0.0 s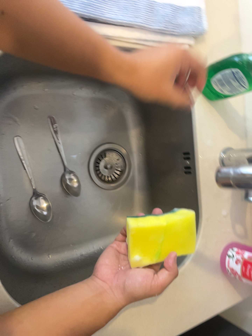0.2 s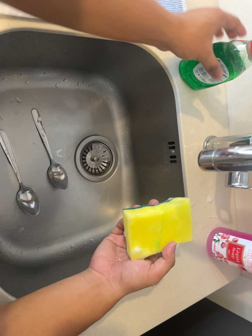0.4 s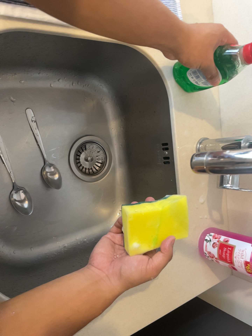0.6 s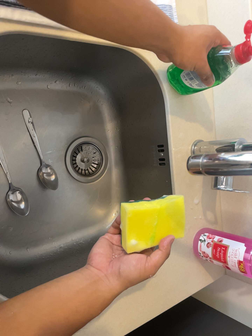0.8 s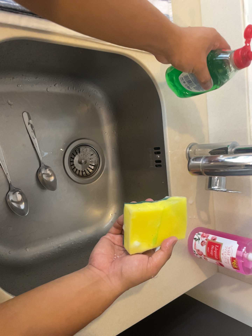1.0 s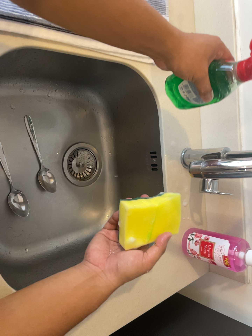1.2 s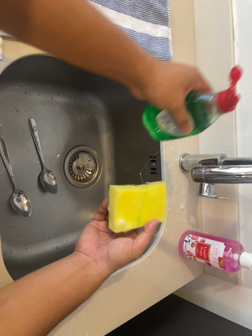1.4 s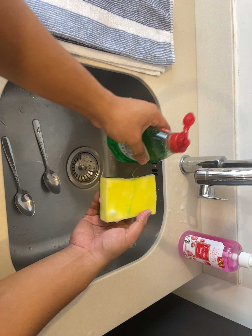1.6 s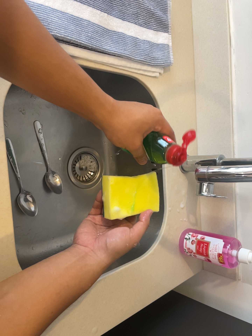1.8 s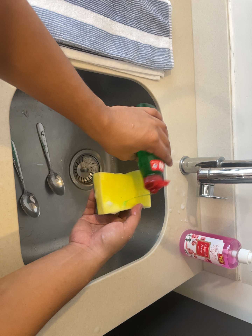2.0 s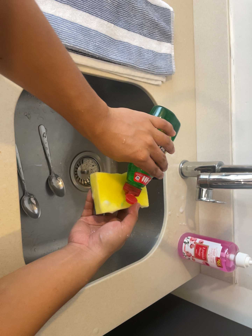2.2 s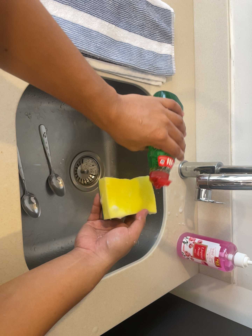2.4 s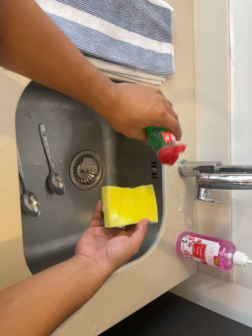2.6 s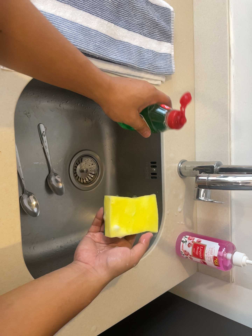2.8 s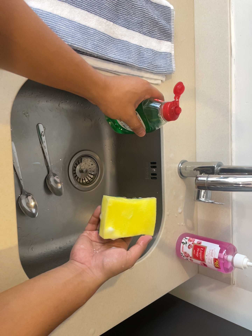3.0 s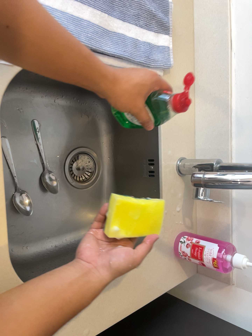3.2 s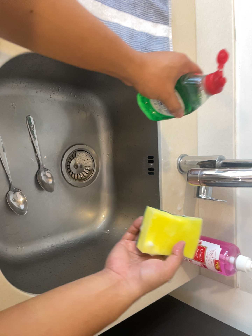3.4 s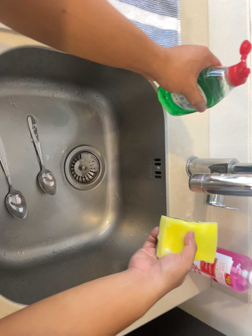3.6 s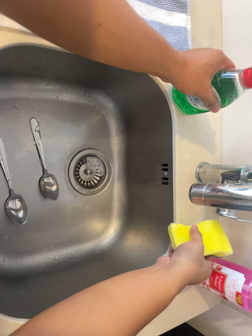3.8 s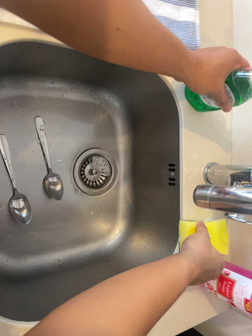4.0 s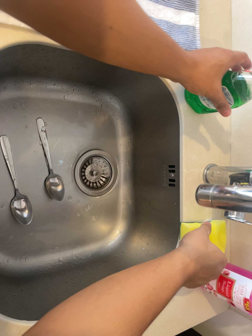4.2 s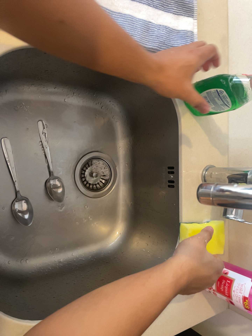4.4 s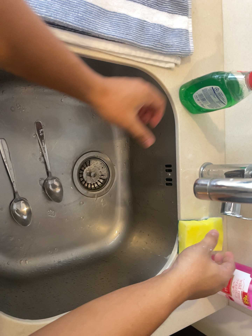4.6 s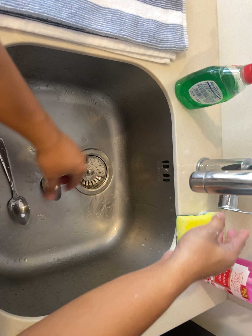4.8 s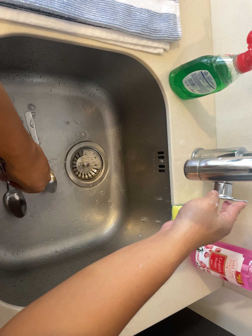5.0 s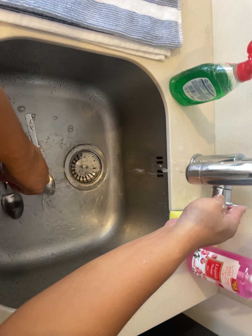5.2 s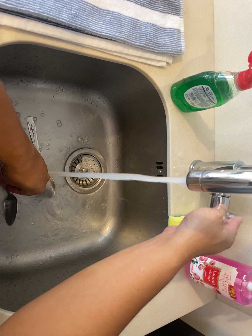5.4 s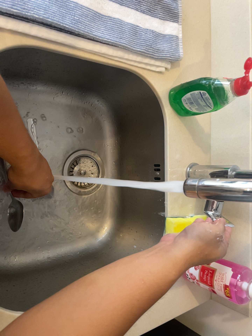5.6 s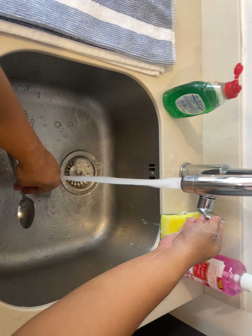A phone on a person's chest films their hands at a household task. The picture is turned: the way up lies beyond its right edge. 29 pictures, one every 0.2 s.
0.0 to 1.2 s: The camera pans to its right by about 10 degrees. It travels backward and to its left, about 10 cm, so what stands in front gets smaller.
1.2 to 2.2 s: The camera shifts only a little, or ends up much as it began.
2.2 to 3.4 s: The camera travels forward and to its right, about 10 cm, so what stands in front looms larger.
3.4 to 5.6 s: The camera shifts only a little, or ends up much as it began.
The film runs backward here.
